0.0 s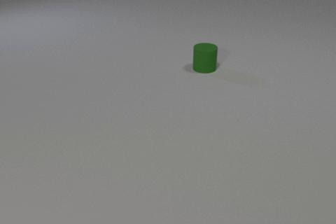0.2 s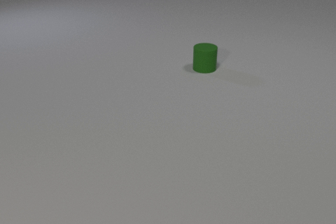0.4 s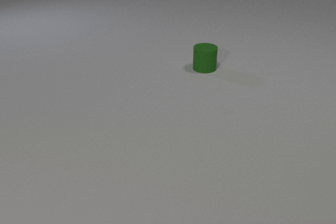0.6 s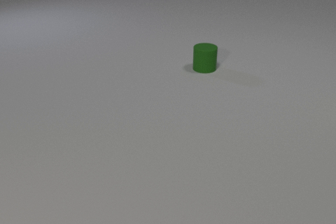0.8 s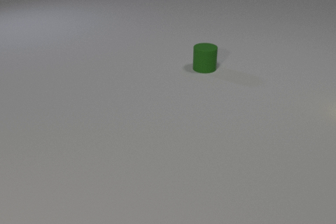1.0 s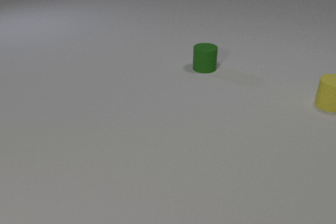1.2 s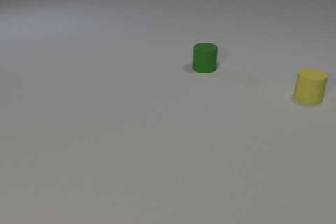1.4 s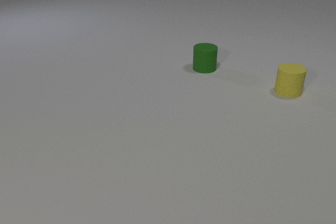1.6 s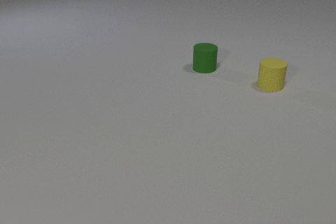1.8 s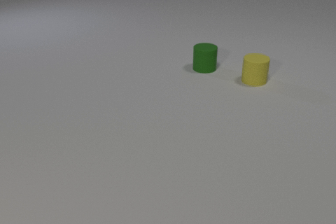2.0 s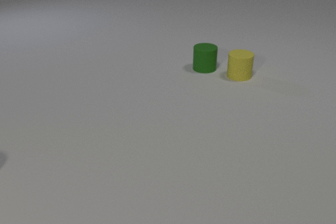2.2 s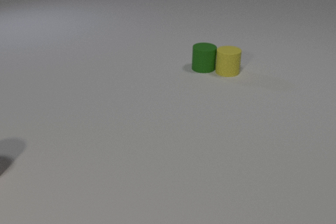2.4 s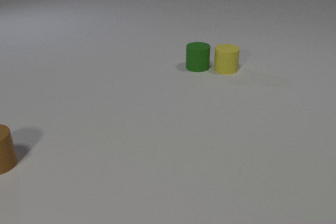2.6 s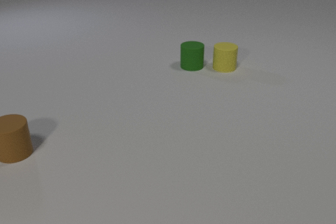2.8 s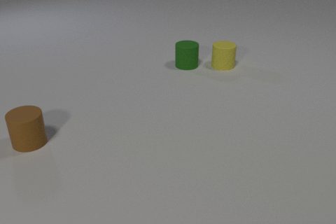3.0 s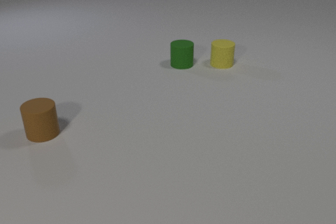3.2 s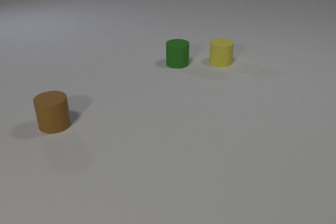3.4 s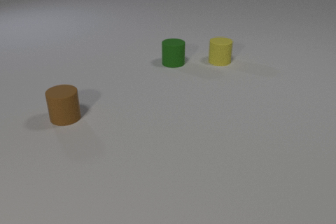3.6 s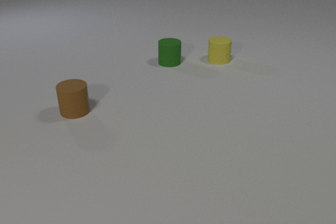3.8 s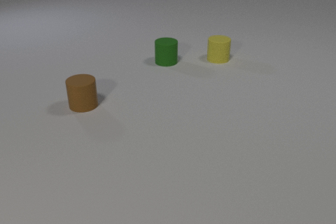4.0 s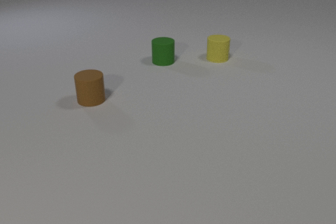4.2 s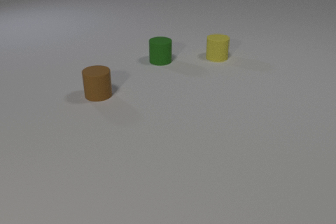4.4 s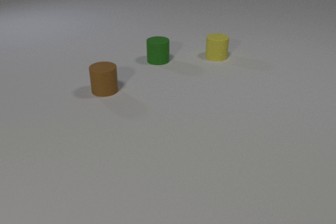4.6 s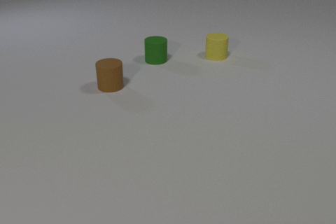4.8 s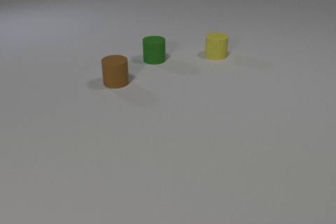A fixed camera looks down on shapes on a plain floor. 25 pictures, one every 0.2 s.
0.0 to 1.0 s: The yellow rubber cylinder comes in at the right edge, slides to the left.
1.0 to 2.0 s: The yellow rubber cylinder slides to the left and away from the camera.
2.0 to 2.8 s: The yellow rubber cylinder slides away from the camera and to the left. The green rubber cylinder slides to the left. The brown rubber cylinder comes in at the left edge, slides to the right and away from the camera. The yellow rubber cylinder and the green rubber cylinder collide.
2.8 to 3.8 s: The yellow rubber cylinder slides away from the camera. The green rubber cylinder slides to the left and away from the camera. The brown rubber cylinder slides away from the camera and to the right.
3.8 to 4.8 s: The yellow rubber cylinder slides away from the camera. The green rubber cylinder slides to the left and away from the camera. The brown rubber cylinder slides away from the camera and to the right.
What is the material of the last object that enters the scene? rubber.
How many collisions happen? 1.
What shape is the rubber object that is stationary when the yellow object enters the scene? cylinder.
